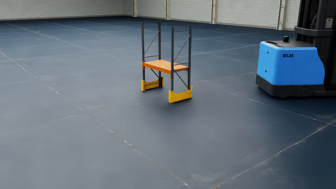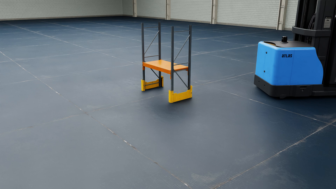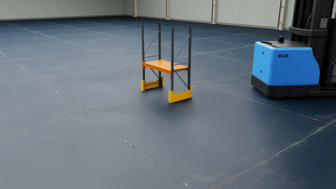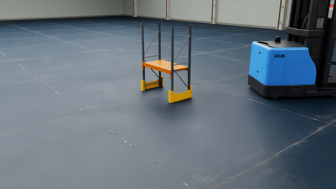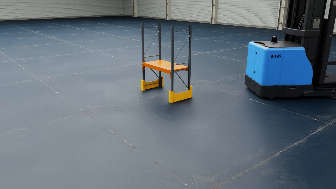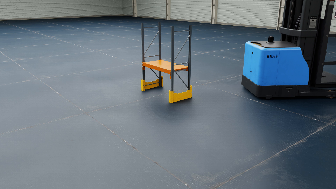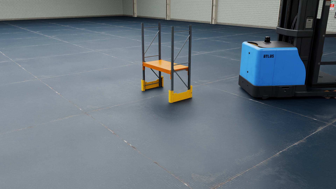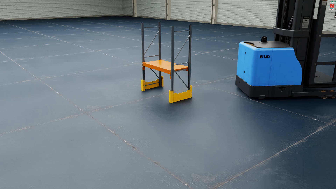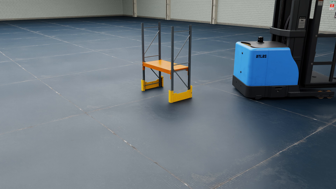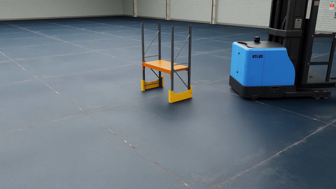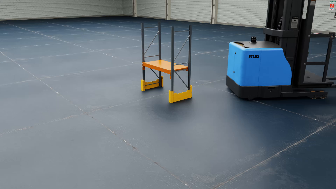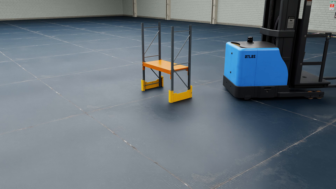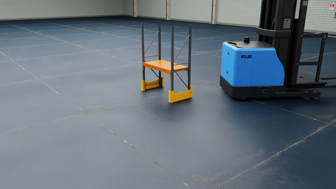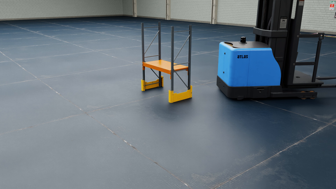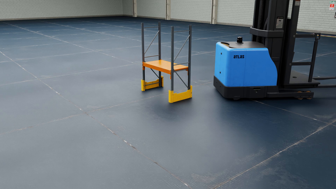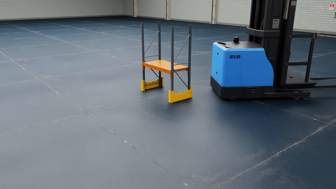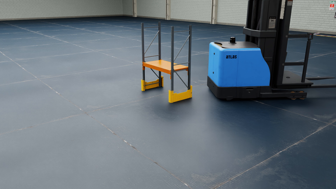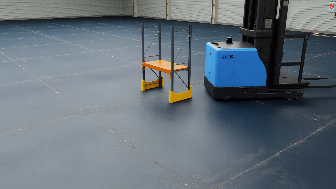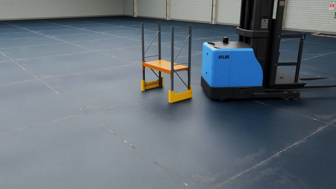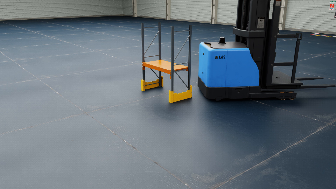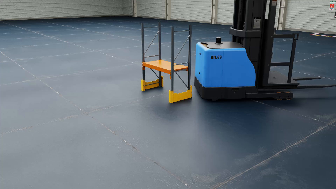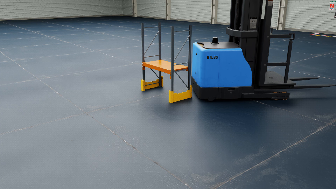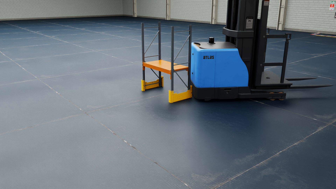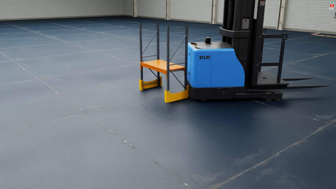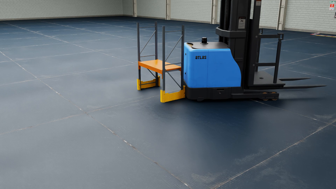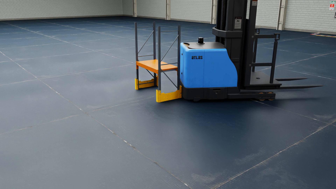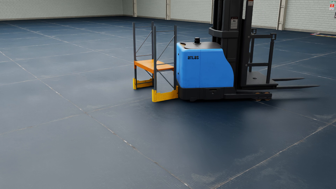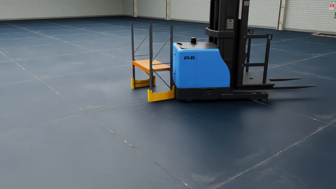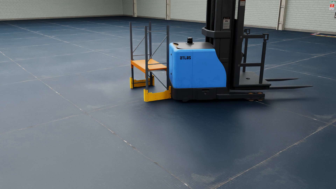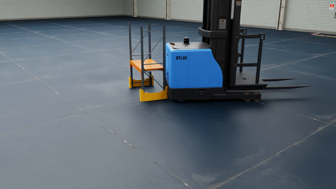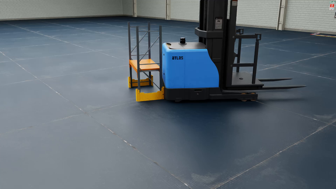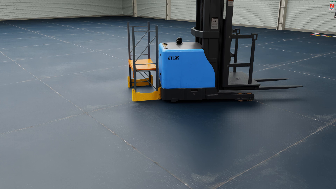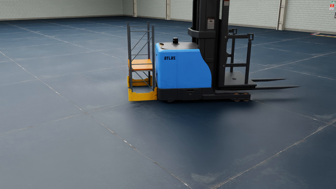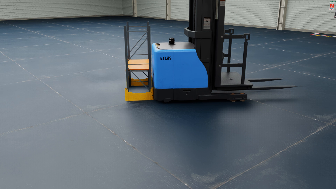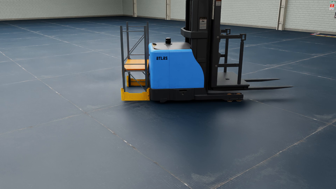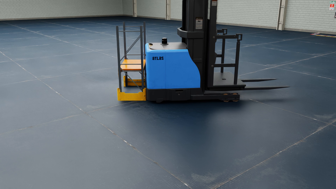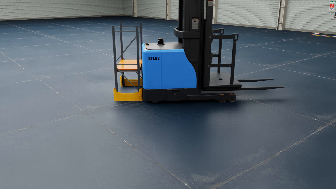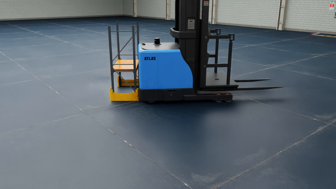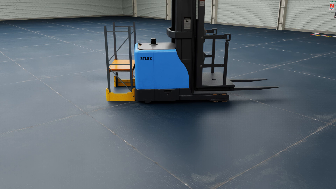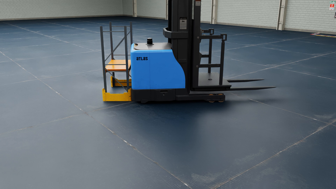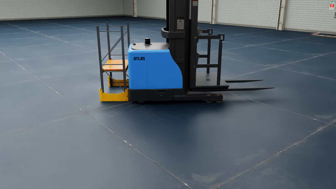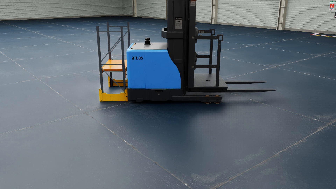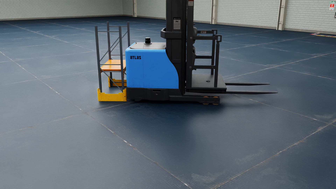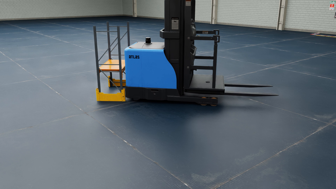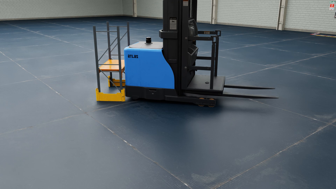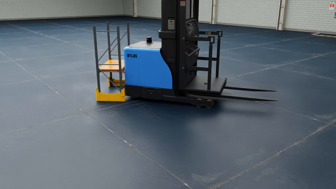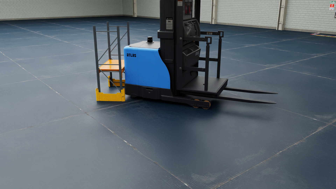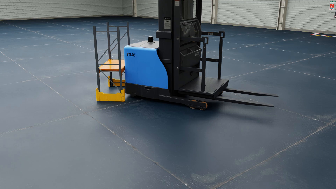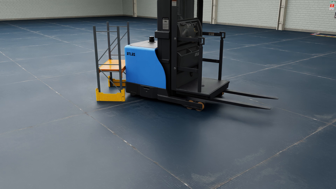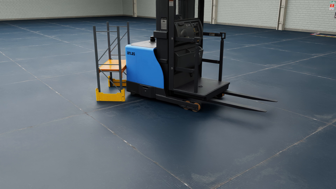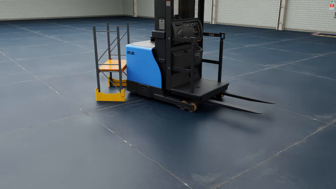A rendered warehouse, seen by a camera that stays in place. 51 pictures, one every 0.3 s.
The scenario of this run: A forklift runs into an object in its way.
